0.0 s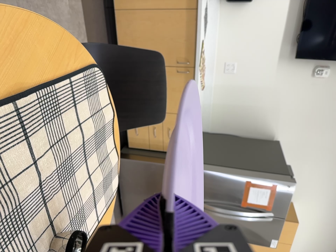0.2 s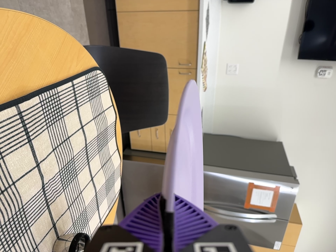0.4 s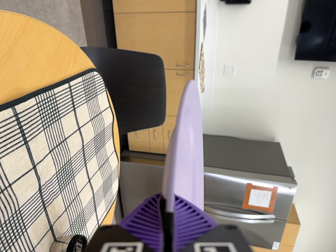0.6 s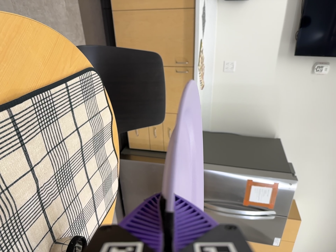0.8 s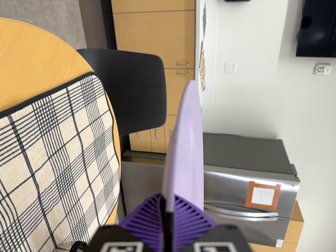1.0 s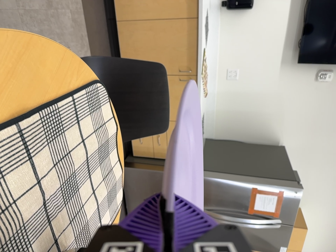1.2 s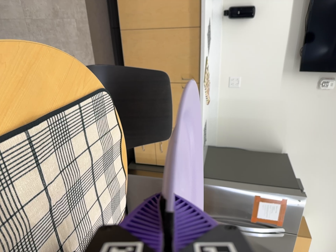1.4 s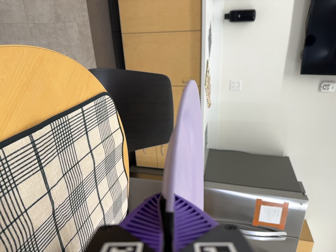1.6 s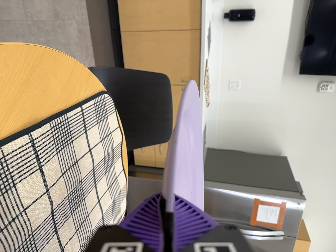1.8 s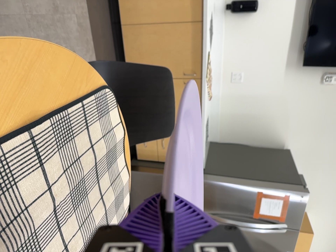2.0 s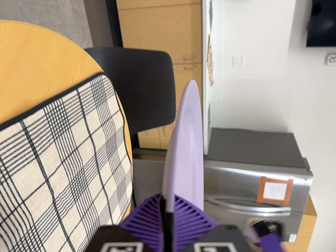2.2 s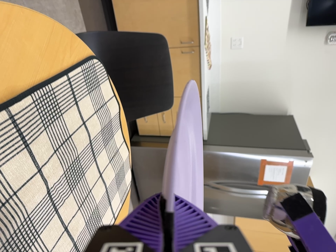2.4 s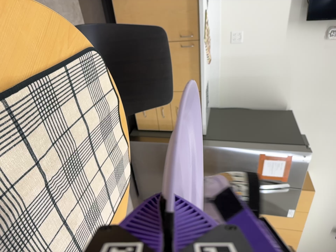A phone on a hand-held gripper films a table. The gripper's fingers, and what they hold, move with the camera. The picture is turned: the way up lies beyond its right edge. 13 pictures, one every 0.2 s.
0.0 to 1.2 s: The camera shifts only a little, or ends up much as it began.
1.2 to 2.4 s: The camera travels forward, about 6 cm, so what stands in front looms larger. Its aim tips toward the bottom of its view by about 10 degrees, and the scene shifts upward.
The film runs backward here.
